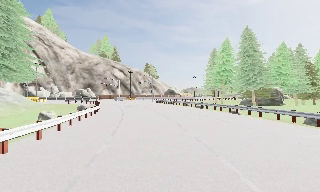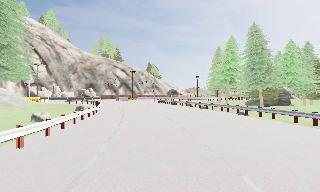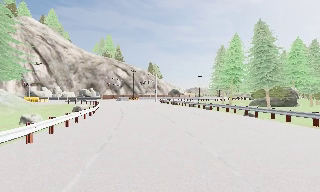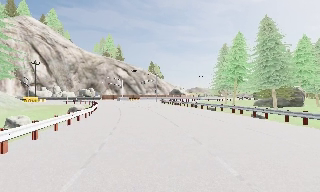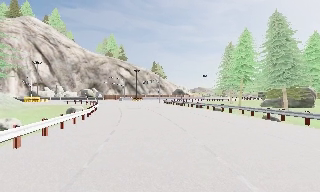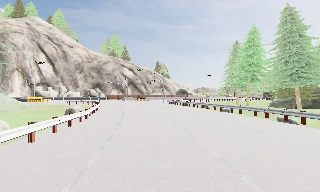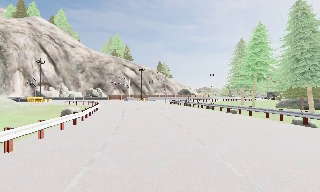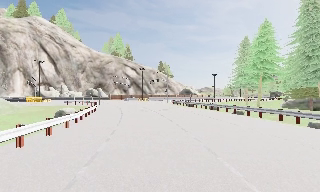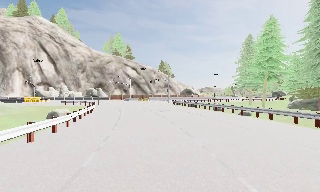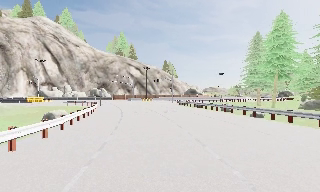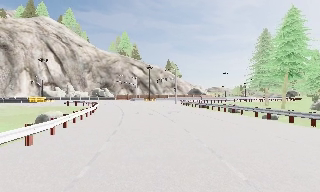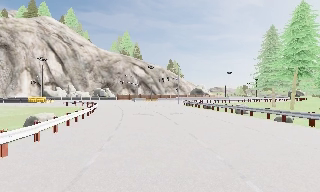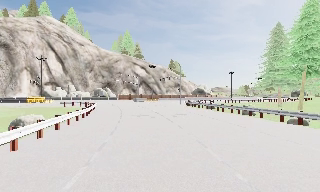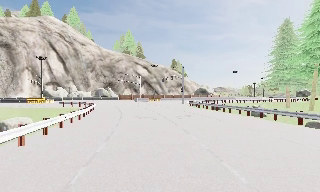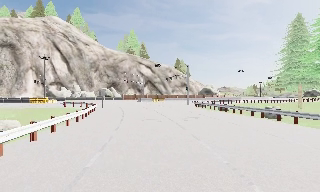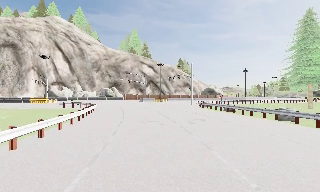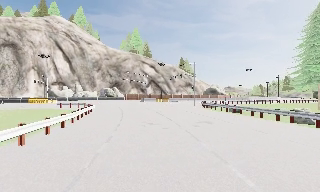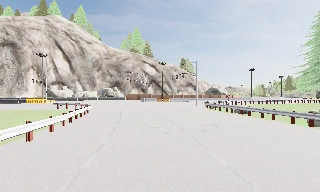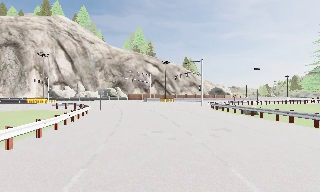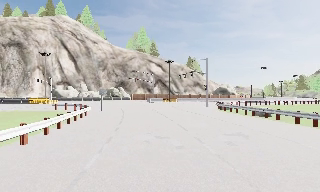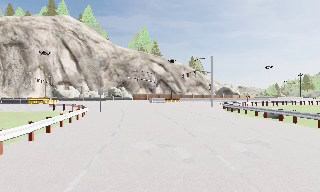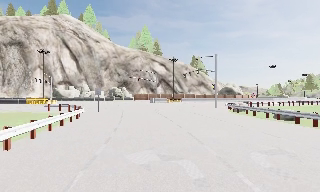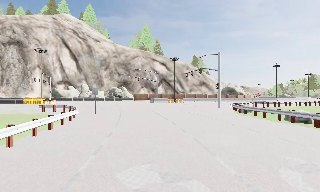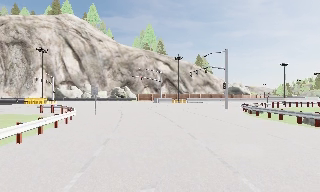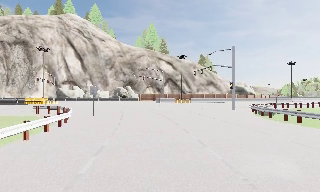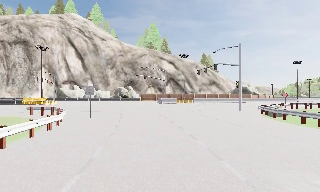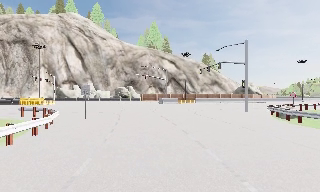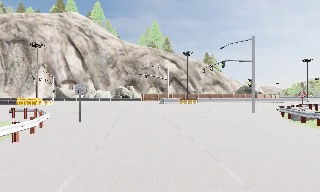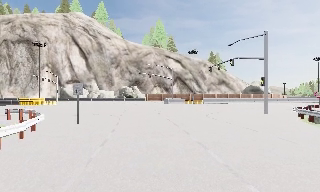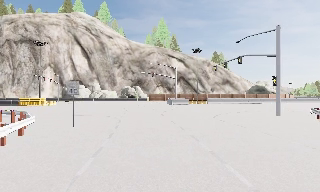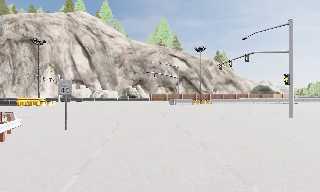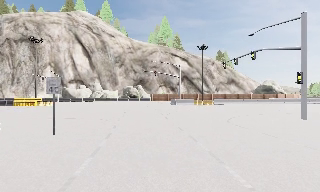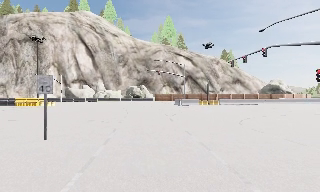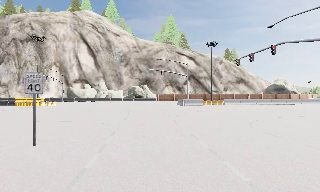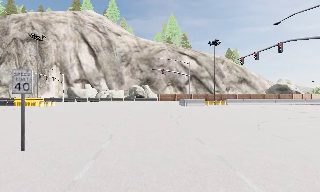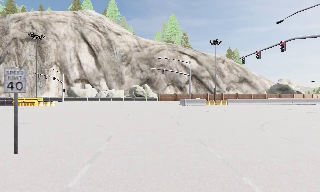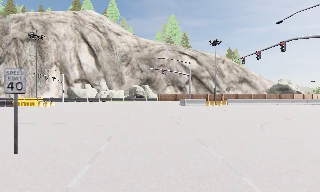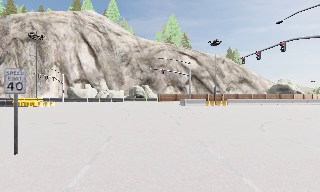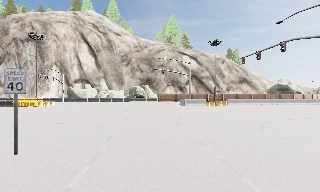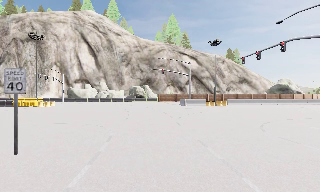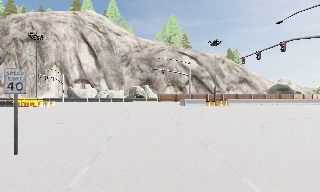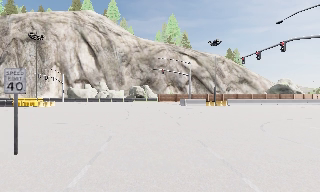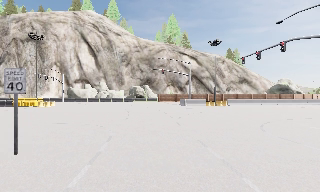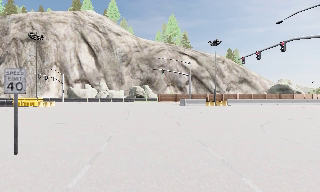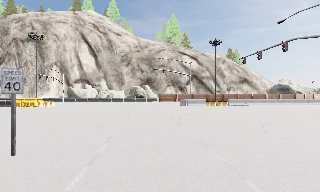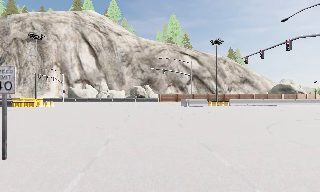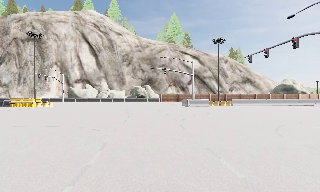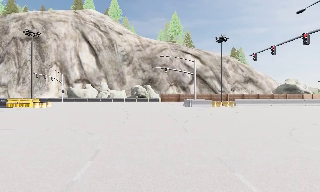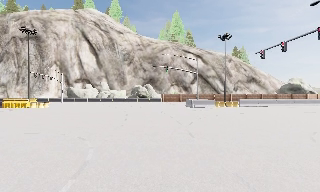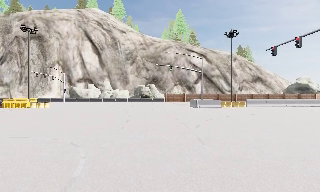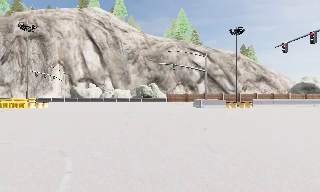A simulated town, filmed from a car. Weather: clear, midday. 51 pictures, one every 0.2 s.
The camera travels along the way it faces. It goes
forward.
0.0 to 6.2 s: The camera pans to its left, which is counterclockwise from overhead, by about 20 degrees. It travels forward, about 35 m, so what stands in front looms larger.
6.2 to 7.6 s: The camera travels forward, about 2.5 m, so what stands in front looms larger. It loses speed.
7.6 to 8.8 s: The camera keeps its place and its aim.
8.8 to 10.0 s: The camera travels forward, about 4.5 m, so what stands in front looms larger. It gains speed.
The film runs forward here.
